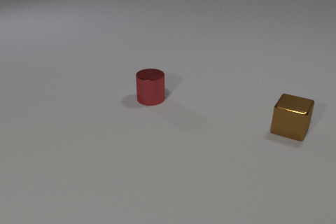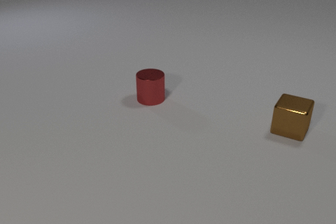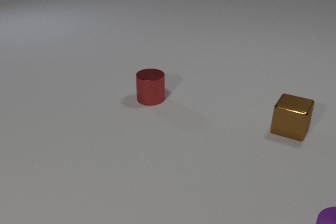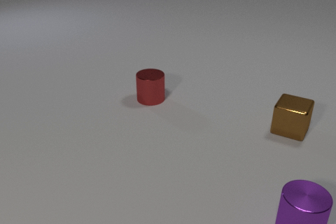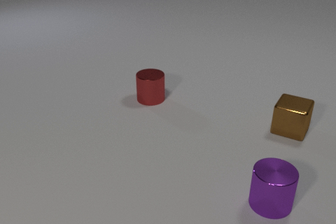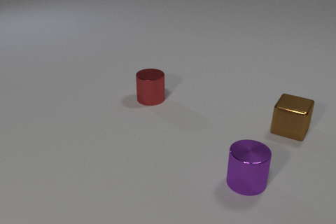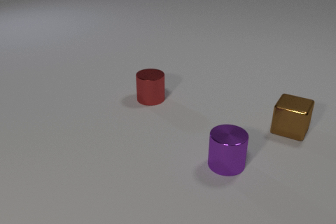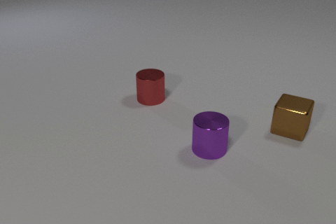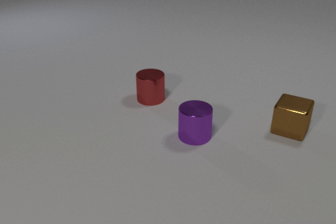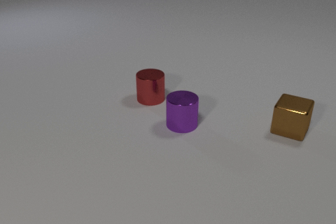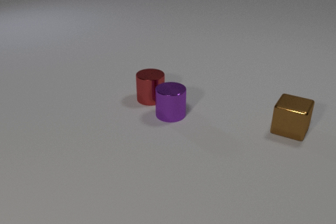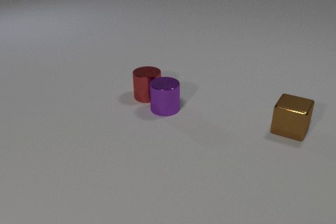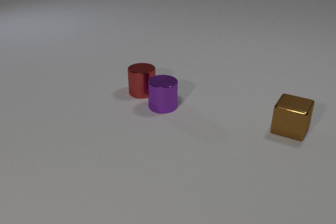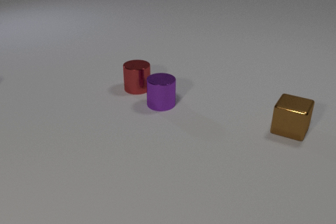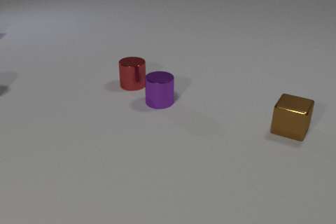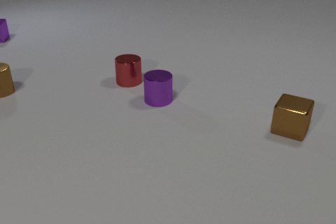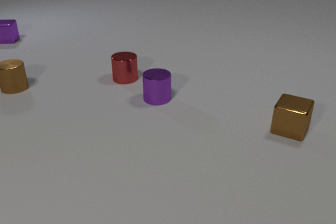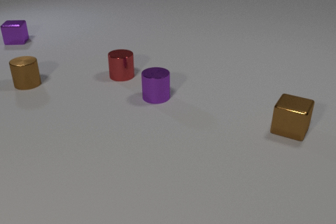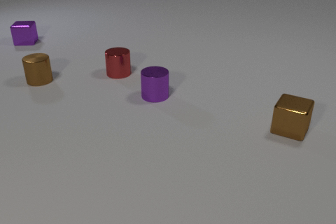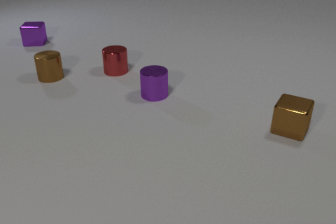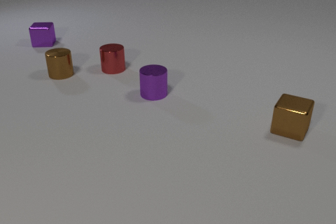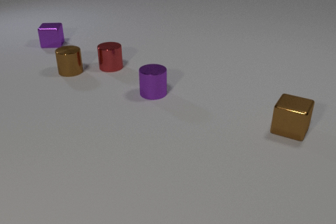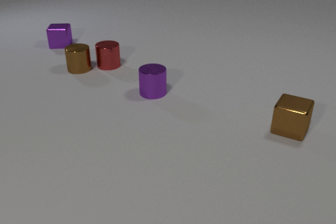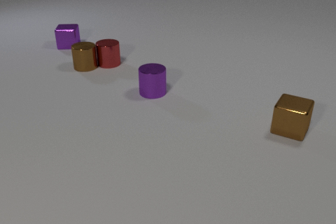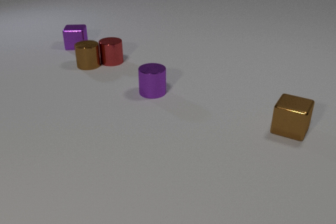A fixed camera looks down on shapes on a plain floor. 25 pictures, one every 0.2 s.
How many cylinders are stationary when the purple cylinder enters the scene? 1.
Are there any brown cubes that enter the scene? no.
What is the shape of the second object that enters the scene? cylinder.
0.0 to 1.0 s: The purple metal cylinder comes in at the bottom edge, slides to the left and away from the camera.
1.0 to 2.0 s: The purple metal cylinder slides away from the camera and to the left.
2.0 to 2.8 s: The purple metal cylinder slides away from the camera and to the left. The red metal cylinder slides away from the camera and to the left. The purple metal cylinder and the red metal cylinder collide.
2.8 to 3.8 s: The purple metal cylinder slides away from the camera. The red metal cylinder slides away from the camera and to the left. The brown metal cylinder comes in at the left edge, slides to the right. The purple metal cube comes in at the left edge, slides to the right and toward the camera.
3.8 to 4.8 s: The purple metal cylinder slides away from the camera. The red metal cylinder slides away from the camera. The brown metal cylinder slides to the right and away from the camera. The purple metal cube slides to the right and toward the camera. The red metal cylinder and the brown metal cylinder collide.
